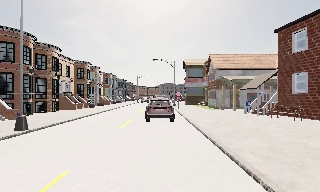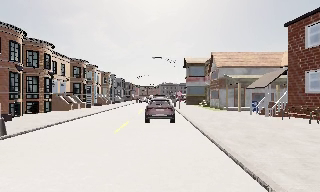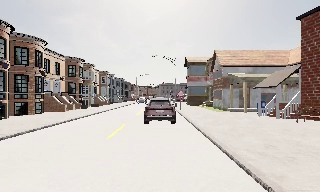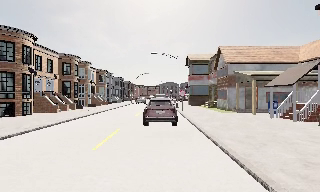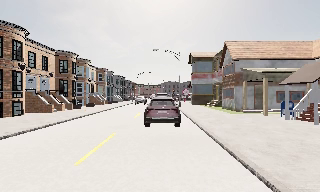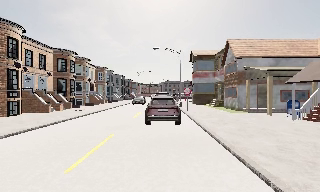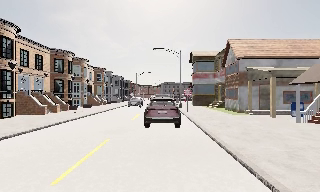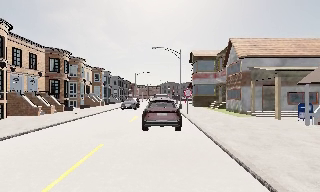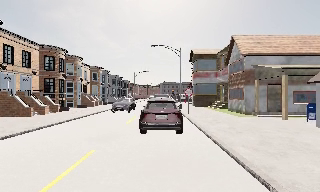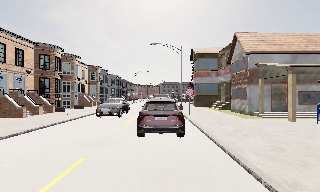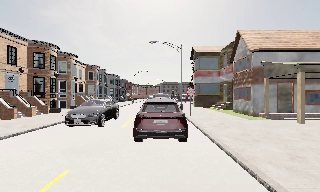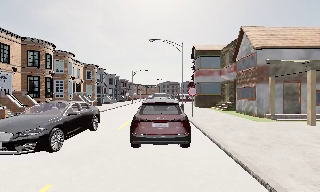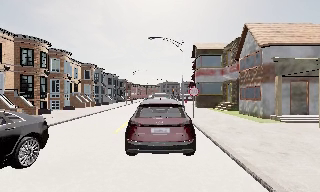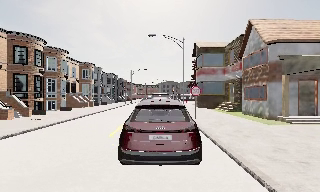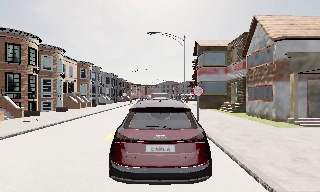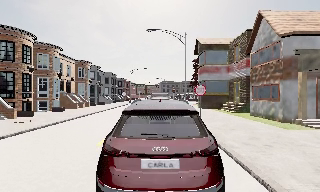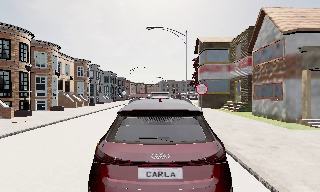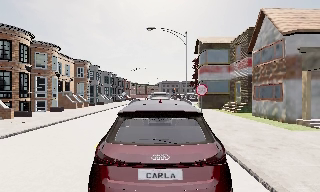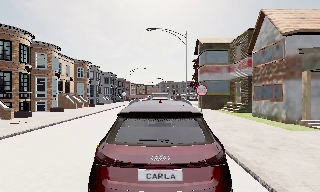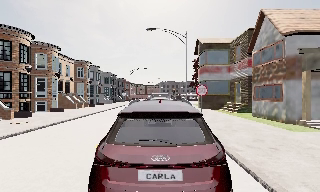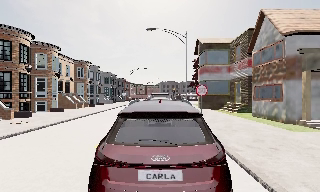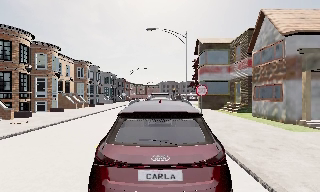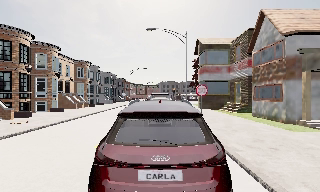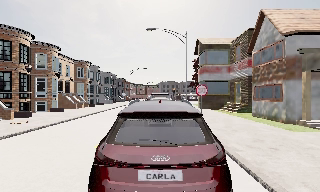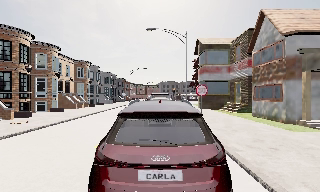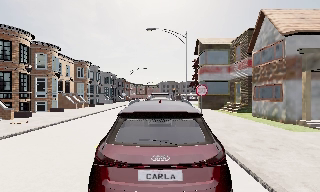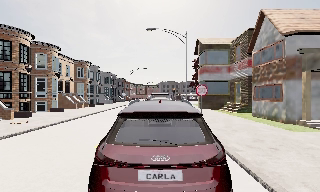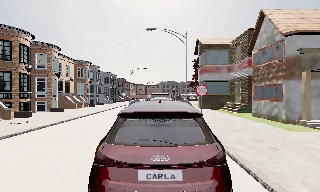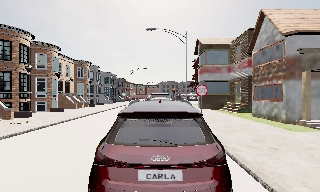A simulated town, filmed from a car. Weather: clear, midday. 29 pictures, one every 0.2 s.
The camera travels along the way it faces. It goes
forward.
0.0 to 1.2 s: The camera travels forward, about 6 m, so what stands in front looms larger. It loses speed.
1.2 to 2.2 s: The camera travels forward, about 3.5 m, so what stands in front looms larger.
2.2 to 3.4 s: The camera travels forward, about 3 m, so what stands in front looms larger. It loses speed.
3.4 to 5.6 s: The camera keeps its place and its aim.
The film runs forward here.
